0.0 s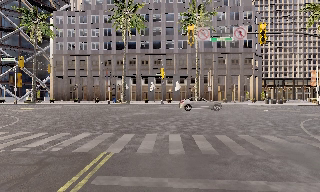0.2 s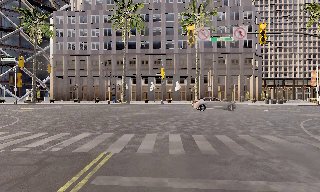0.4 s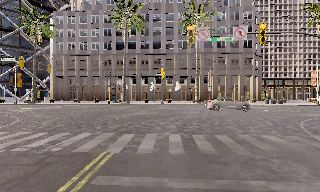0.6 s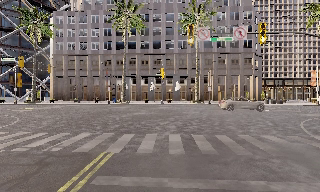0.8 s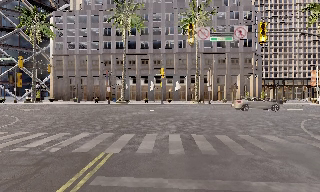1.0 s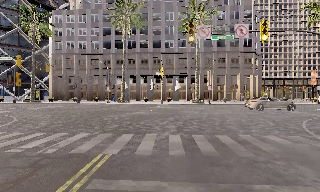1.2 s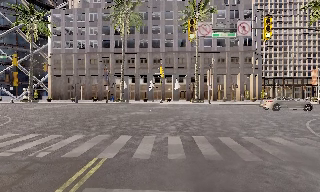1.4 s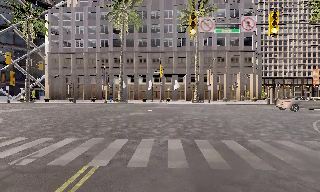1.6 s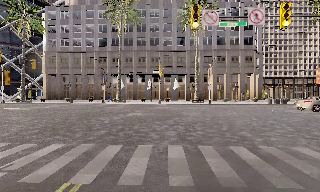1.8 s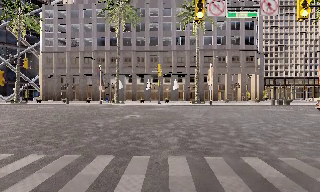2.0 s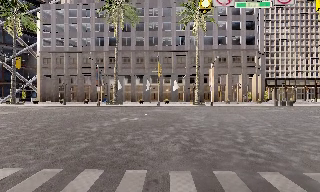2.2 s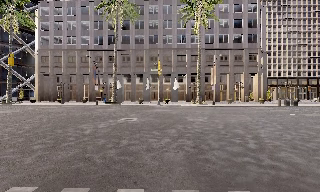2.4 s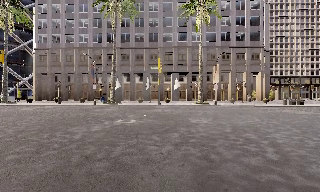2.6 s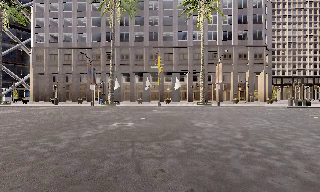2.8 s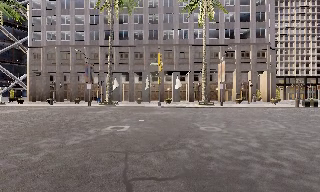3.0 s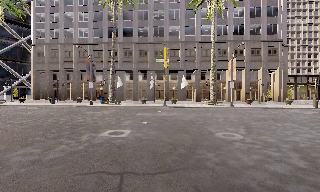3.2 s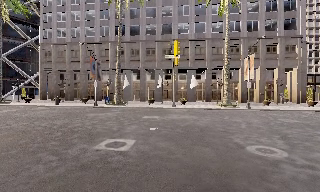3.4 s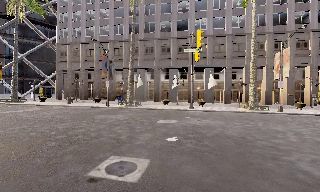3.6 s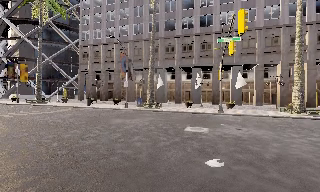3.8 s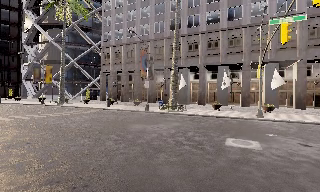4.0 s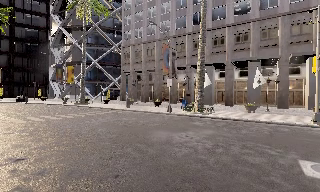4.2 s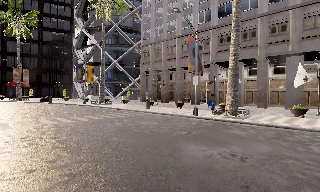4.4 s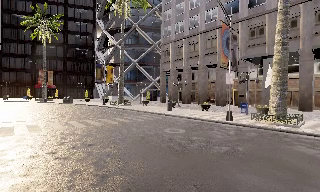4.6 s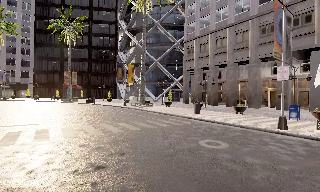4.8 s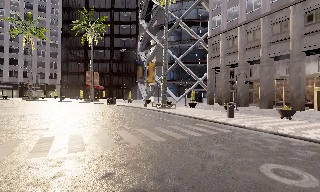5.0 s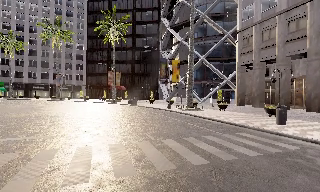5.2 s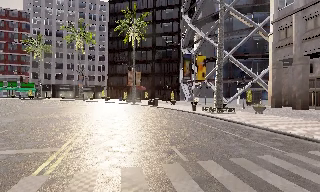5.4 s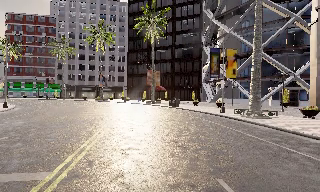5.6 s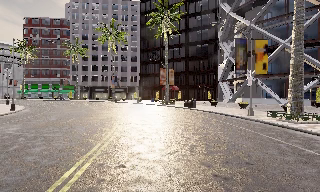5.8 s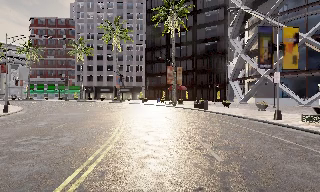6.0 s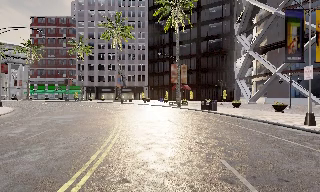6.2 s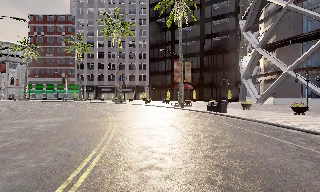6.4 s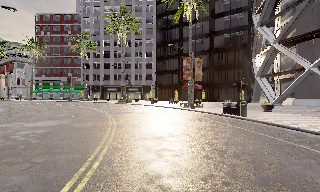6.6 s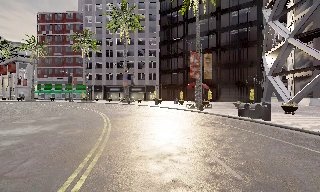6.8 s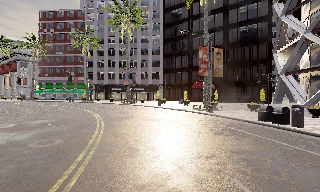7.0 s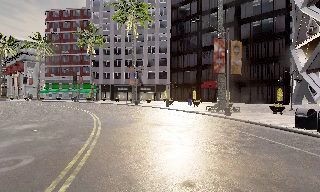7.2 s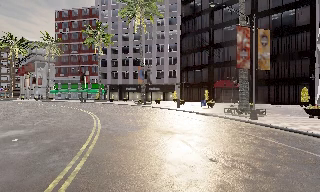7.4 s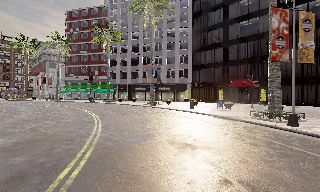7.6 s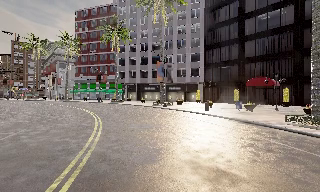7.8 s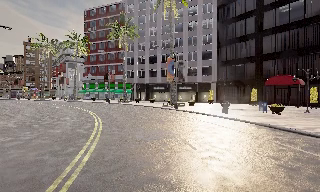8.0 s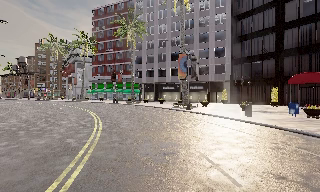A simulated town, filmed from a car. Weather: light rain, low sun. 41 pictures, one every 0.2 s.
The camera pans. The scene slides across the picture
to the right.
The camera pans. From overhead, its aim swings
counterclockwise.
0.0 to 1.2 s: The camera travels forward, about 0.5 m, so what stands in front looms larger. It gains speed.
1.2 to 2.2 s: The camera travels forward, about 4 m, so what stands in front looms larger.
2.2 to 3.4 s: The camera travels forward, about 8 m, so what stands in front looms larger. It gains speed.
3.4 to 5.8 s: The scene slides to the right, as the camera pans about 75 degrees to its left. It travels forward, about 25 m.
5.8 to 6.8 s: The camera travels forward, about 10 m, so what stands in front looms larger.
6.8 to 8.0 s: The scene slides to the right, as the camera pans about 20 degrees to its left. It travels forward, about 12 m, so what stands in front looms larger.
The film runs forward here.
